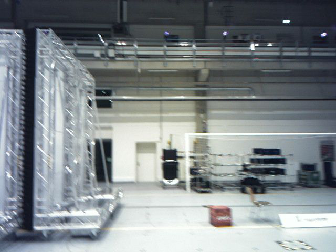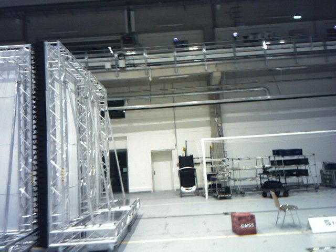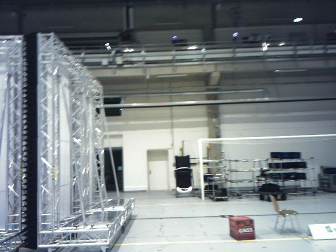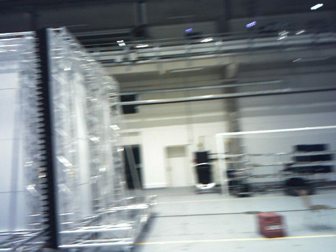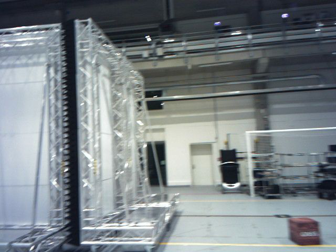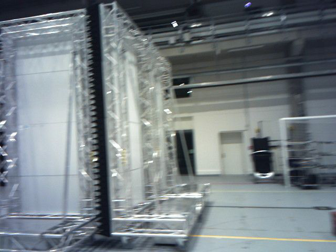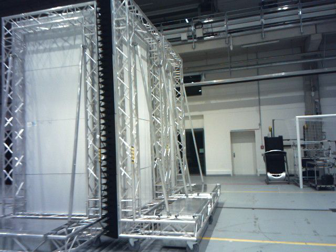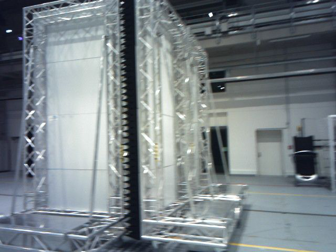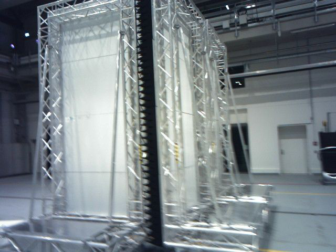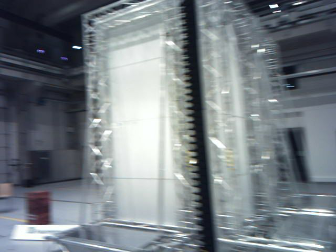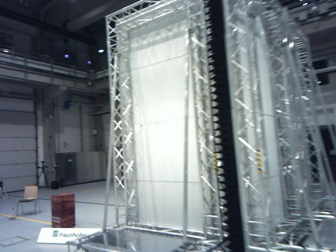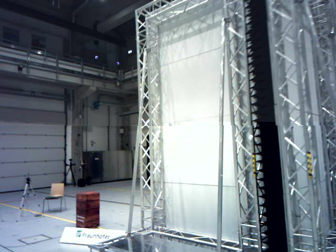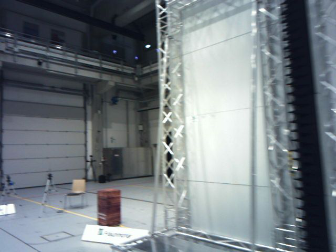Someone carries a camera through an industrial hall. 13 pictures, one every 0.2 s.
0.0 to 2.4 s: The camera pans to its left, which is counterclockwise from overhead, by about 45 degrees. It travels forward, about 3.2 m.
The film runs forward here.
